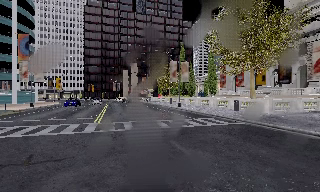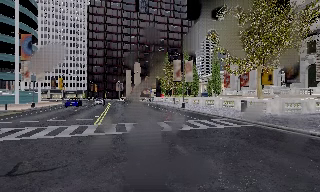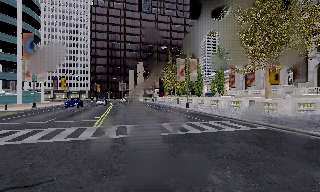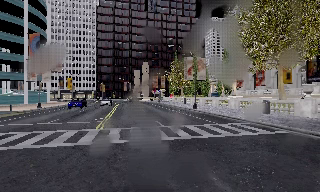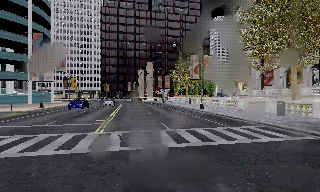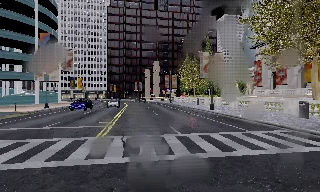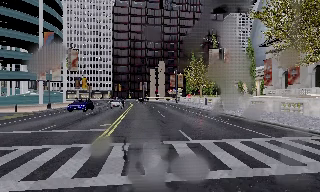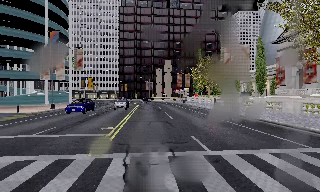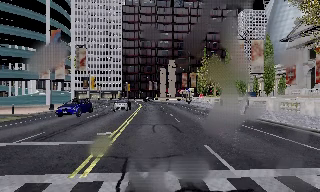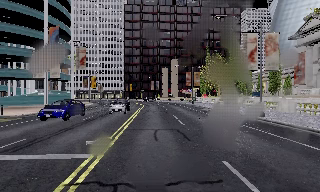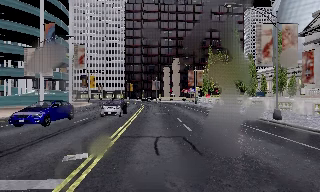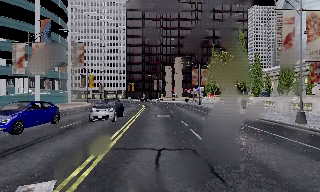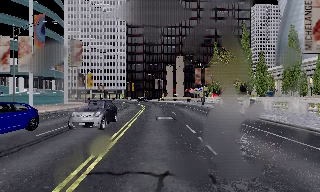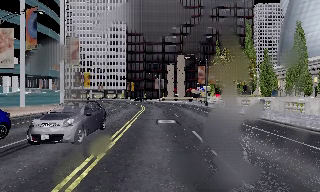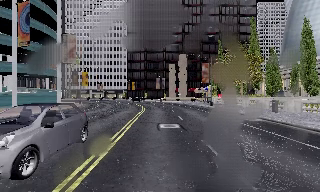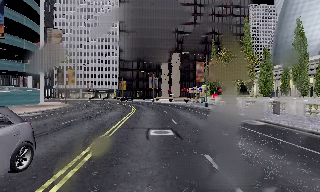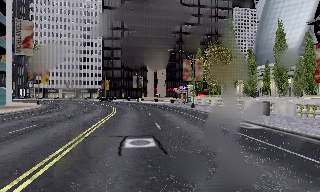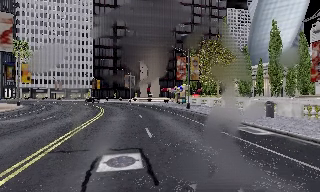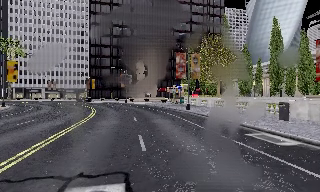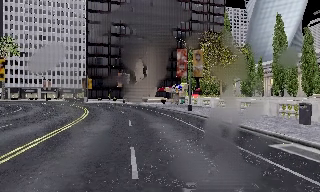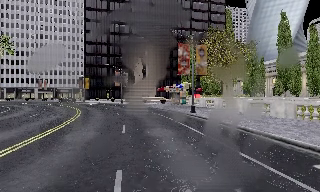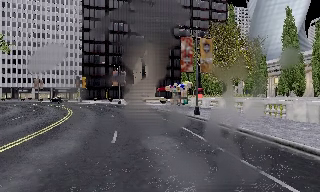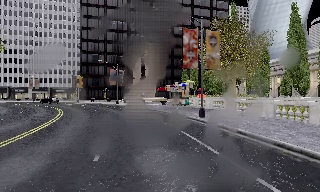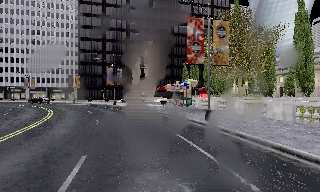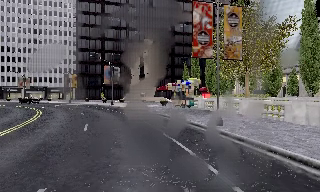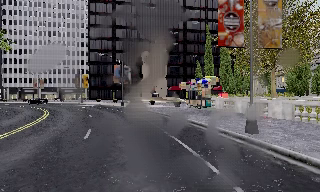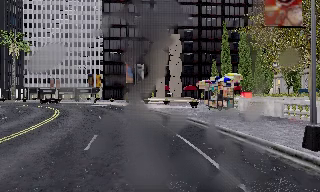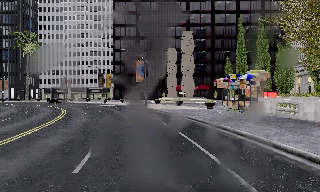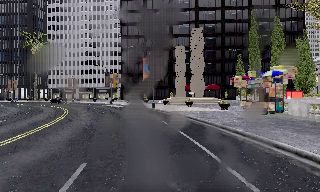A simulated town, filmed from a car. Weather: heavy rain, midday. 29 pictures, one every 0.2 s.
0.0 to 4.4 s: The camera travels forward, about 30 m, so what stands in front looms larger. It gains speed.
4.4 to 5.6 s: The camera pans to its left, which is counterclockwise from overhead, by about 15 degrees. It travels forward, about 10 m, so what stands in front looms larger.
The film runs forward here.
